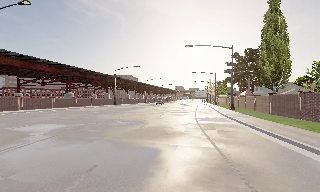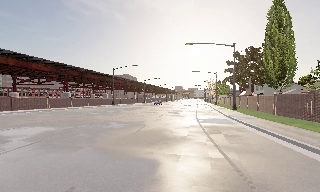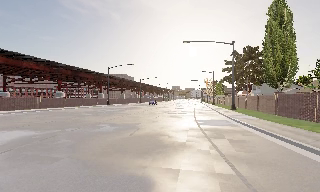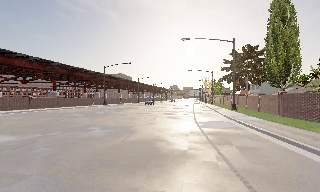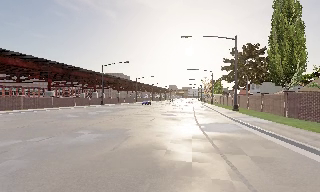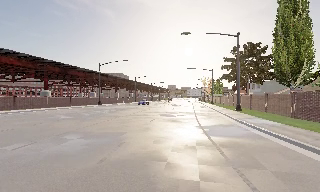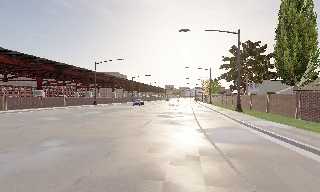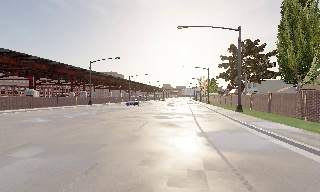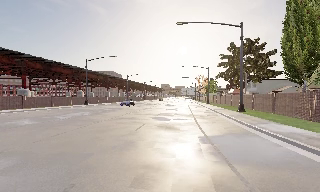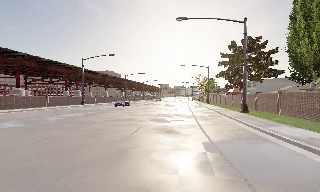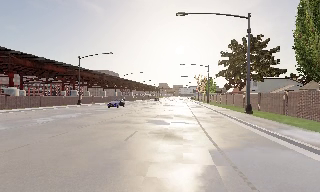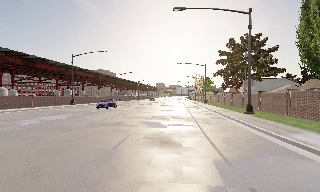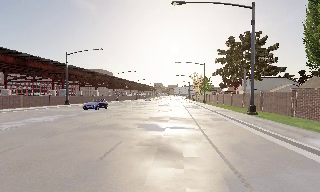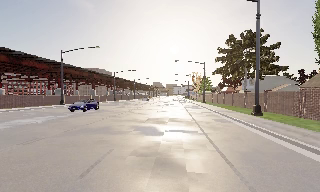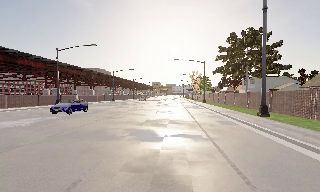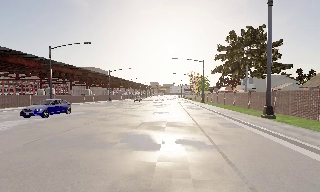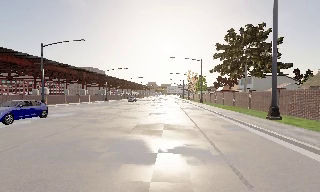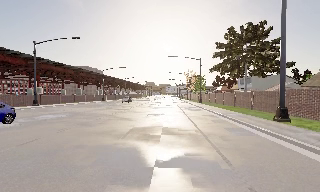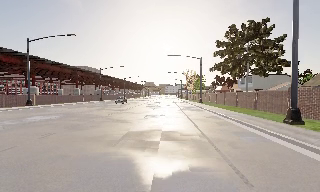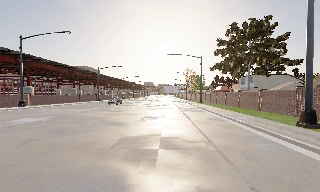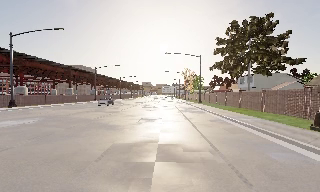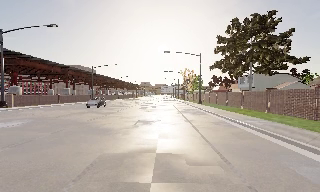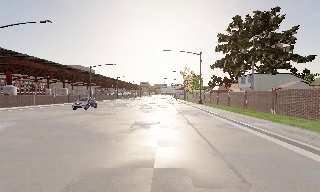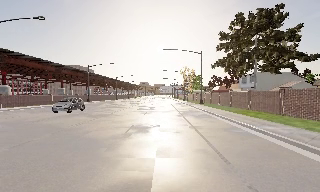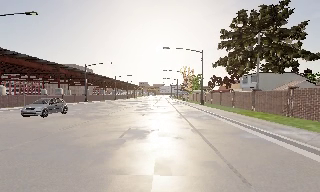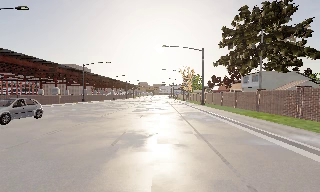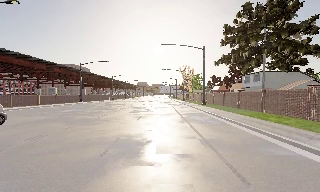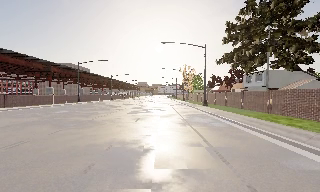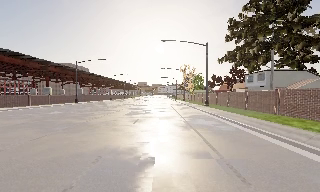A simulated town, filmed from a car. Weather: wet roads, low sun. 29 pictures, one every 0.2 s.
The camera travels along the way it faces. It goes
forward.
0.0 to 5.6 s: The camera swings to its right by about 15 degrees, and the scene slides to the left. It travels forward, about 30 m, so what stands in front looms larger.
The film runs forward here.
